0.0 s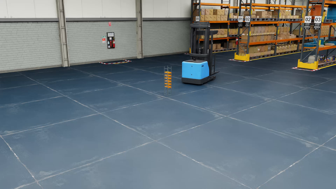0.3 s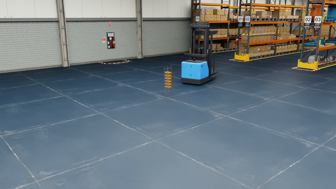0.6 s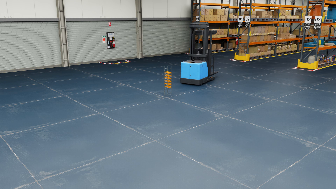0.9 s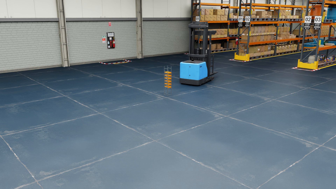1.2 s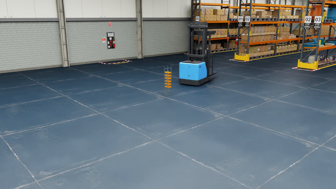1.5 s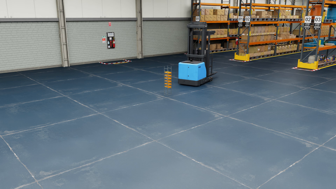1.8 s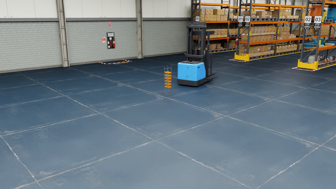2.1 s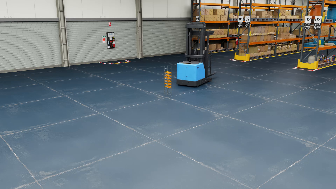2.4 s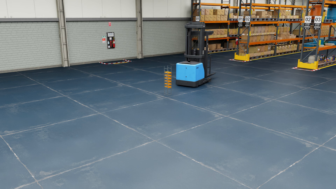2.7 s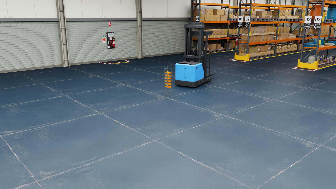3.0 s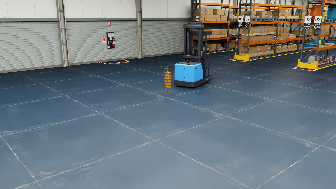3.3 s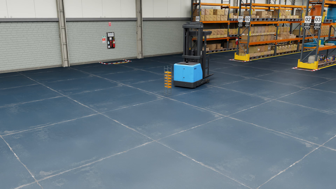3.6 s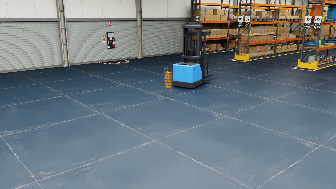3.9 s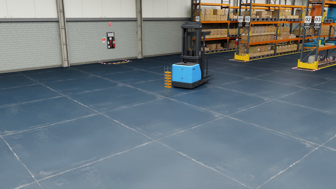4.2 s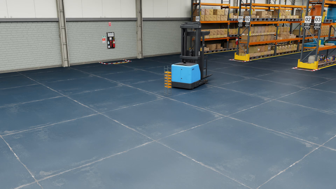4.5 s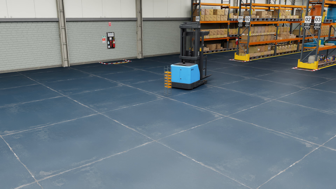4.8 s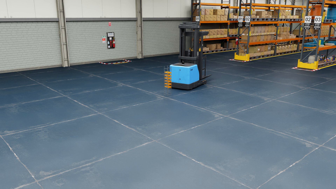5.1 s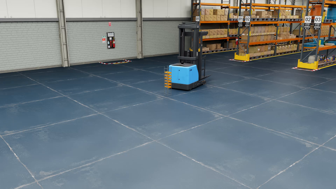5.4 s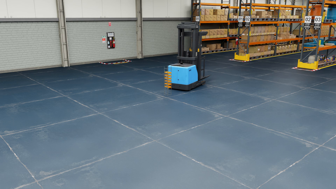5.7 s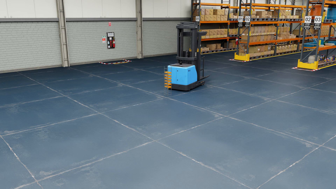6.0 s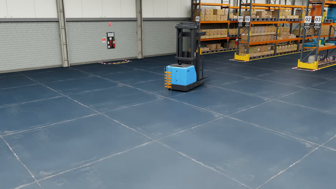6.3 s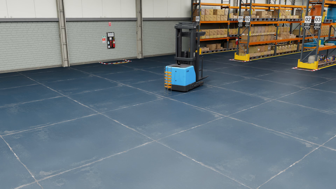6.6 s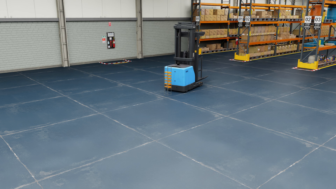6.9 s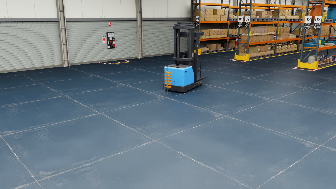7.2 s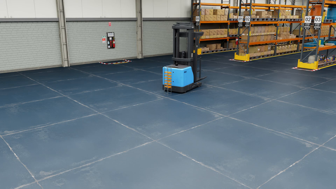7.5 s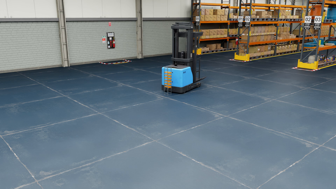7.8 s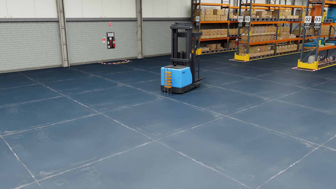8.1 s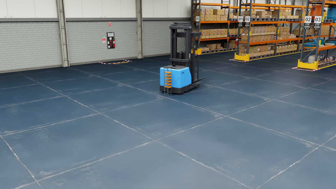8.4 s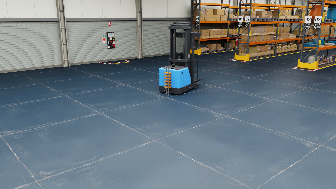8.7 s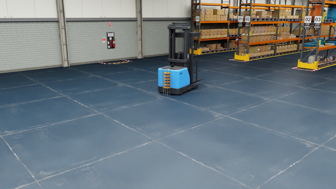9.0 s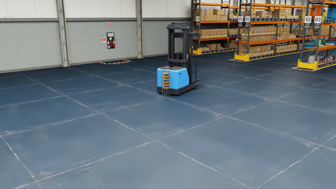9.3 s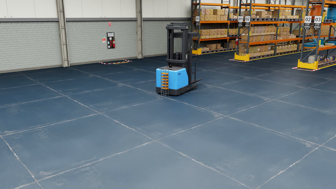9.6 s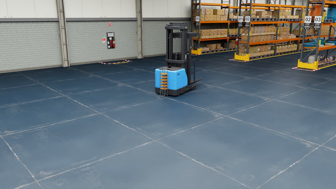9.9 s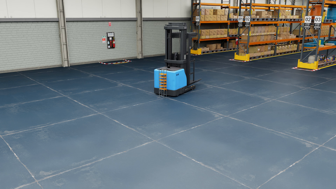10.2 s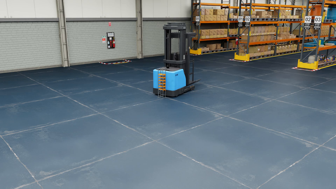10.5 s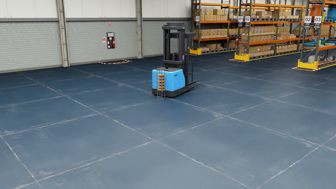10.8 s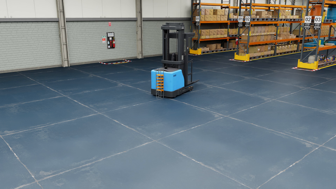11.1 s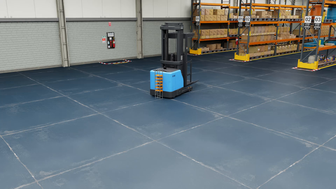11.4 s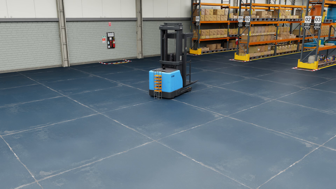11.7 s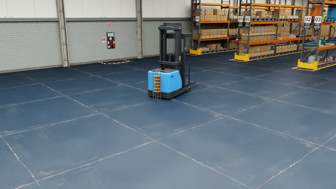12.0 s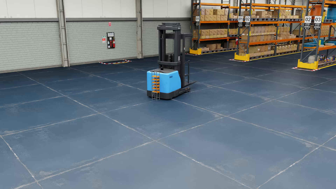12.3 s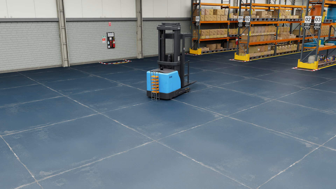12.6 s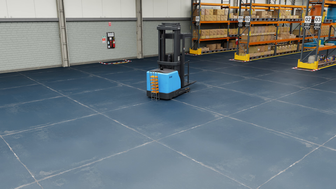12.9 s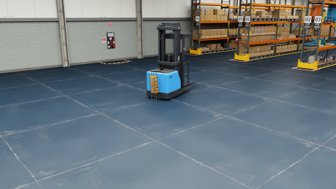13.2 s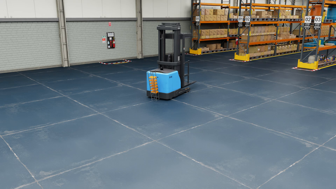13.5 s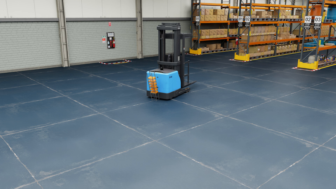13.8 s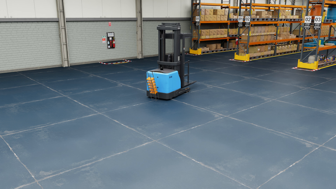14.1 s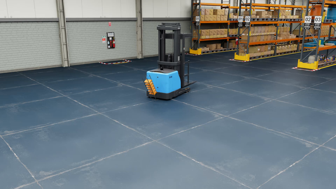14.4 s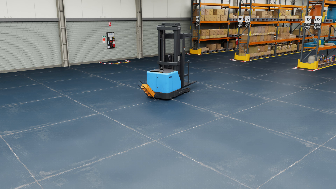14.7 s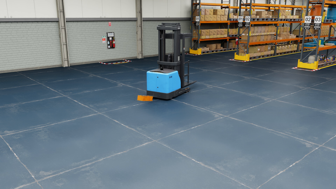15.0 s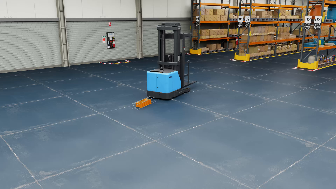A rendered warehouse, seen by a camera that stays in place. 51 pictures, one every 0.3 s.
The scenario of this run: A forklift runs into an object in its way.
